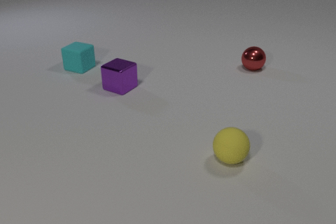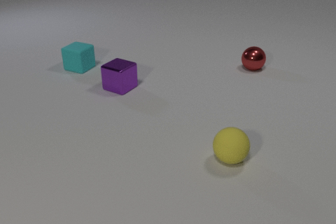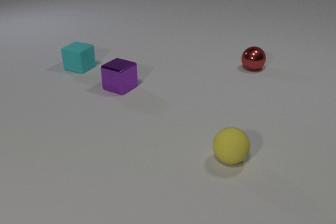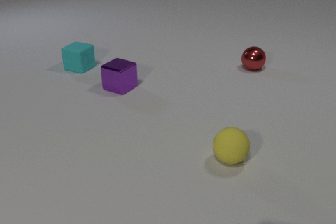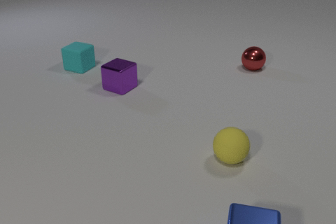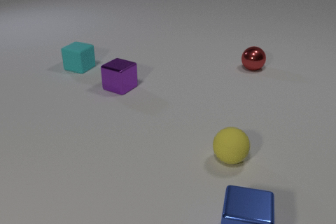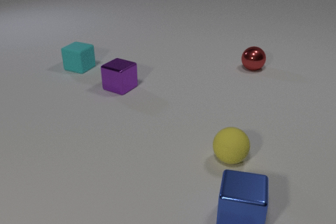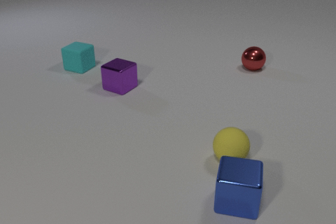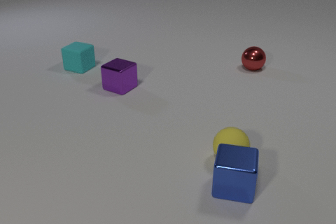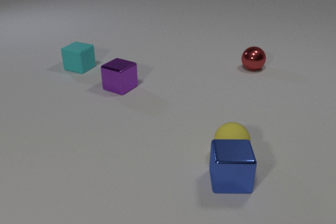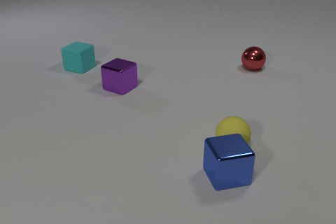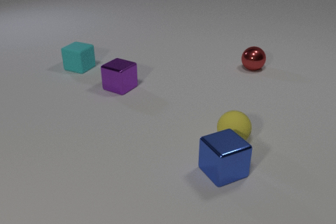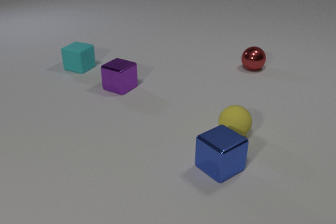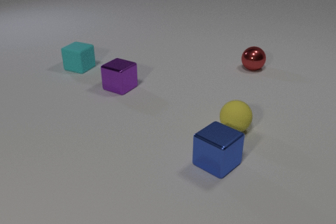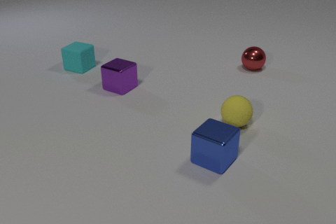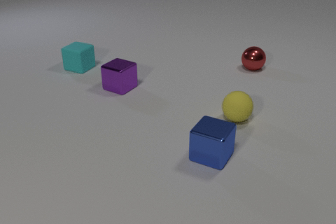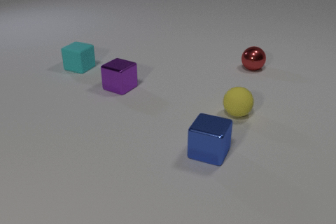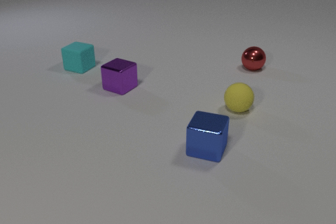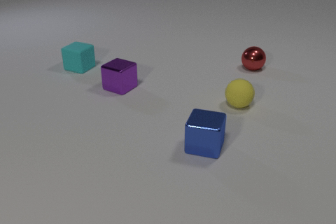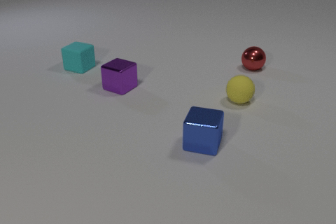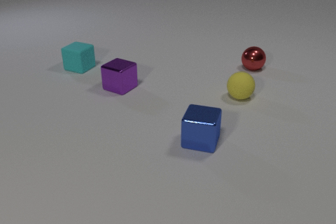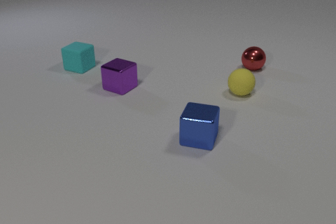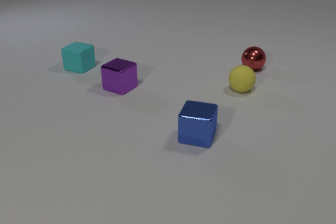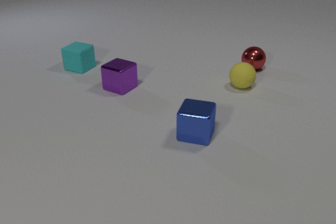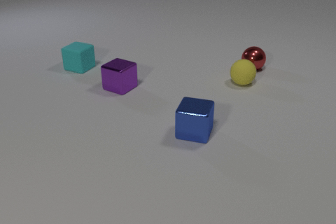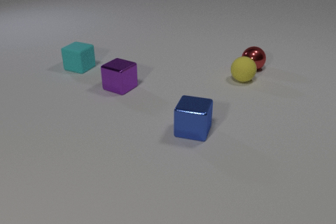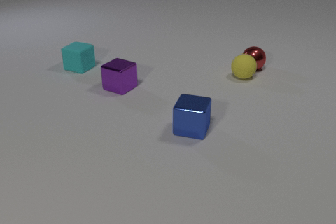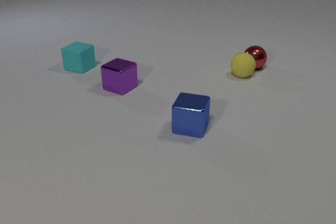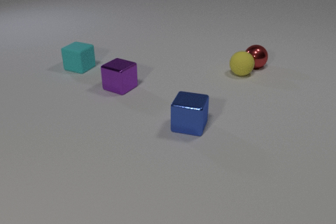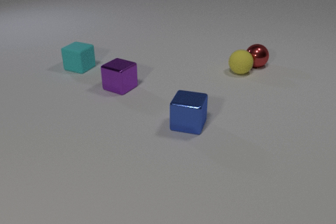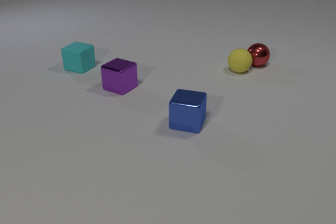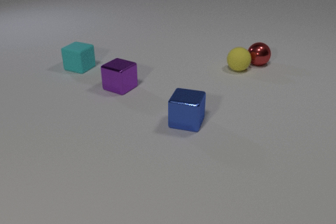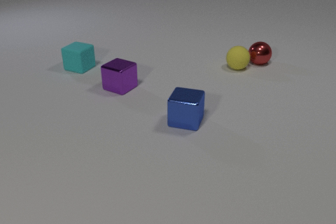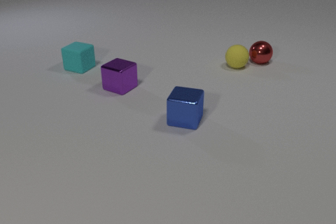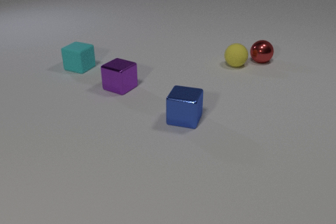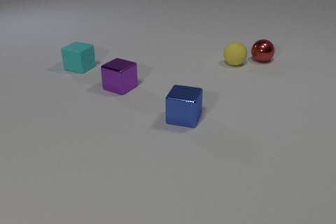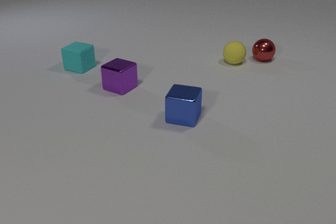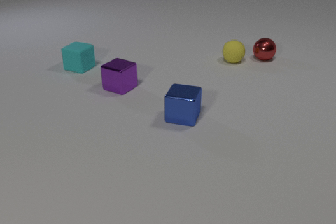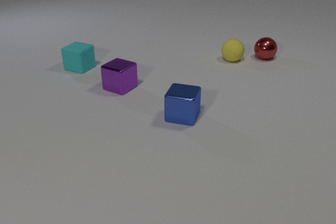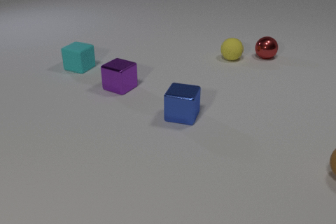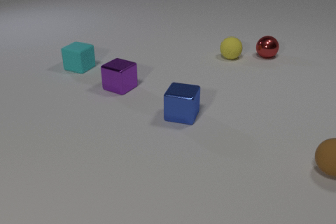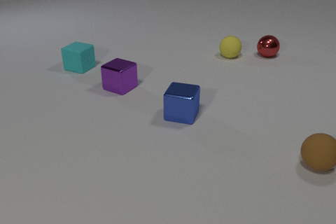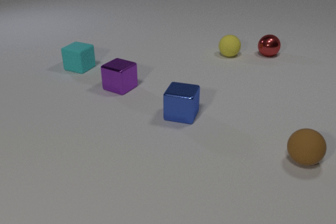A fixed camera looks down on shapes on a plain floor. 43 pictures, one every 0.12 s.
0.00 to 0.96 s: The blue metal cube comes in at the bottom edge, slides away from the camera.
0.96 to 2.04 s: The blue metal cube slides away from the camera and to the left, spins so that its near face slides to the right, counterclockwise seen from above. The yellow rubber sphere rolls away from the camera. The blue metal cube and the yellow rubber sphere collide.
2.04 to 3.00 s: The blue metal cube slides away from the camera and to the left. The yellow rubber sphere rolls away from the camera.
3.00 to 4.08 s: The blue metal cube slides away from the camera and to the left. The yellow rubber sphere rolls away from the camera. The red metal sphere rolls away from the camera. The yellow rubber sphere and the red metal sphere collide.
4.08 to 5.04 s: The blue metal cube slides away from the camera. The yellow rubber sphere rolls away from the camera. The brown rubber sphere comes in at the right edge, rolls to the left. The red metal sphere rolls away from the camera.
What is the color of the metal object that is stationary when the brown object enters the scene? purple.
Are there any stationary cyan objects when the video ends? yes.
What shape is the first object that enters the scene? cube.
